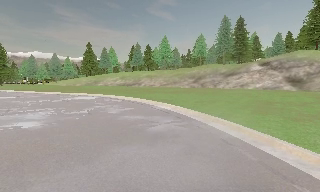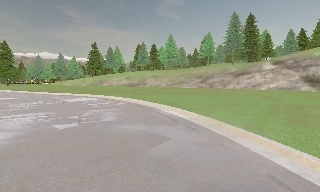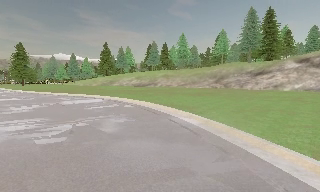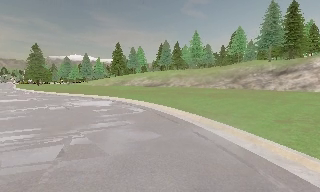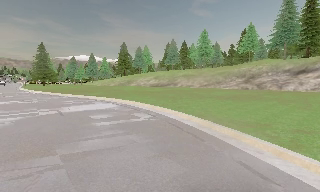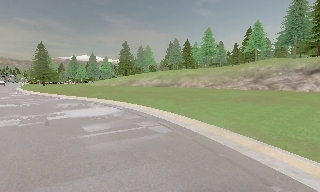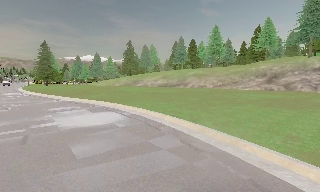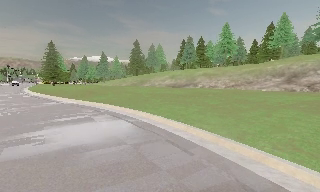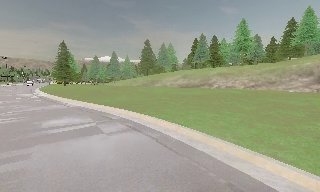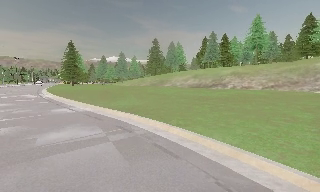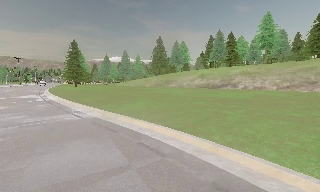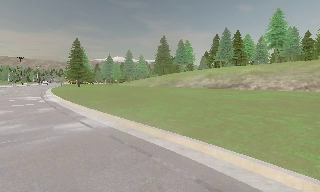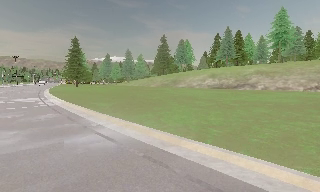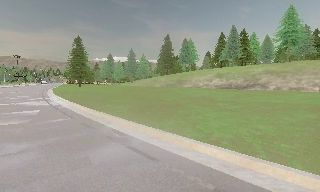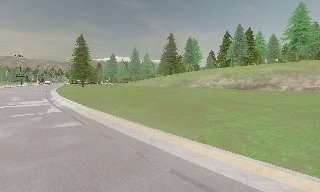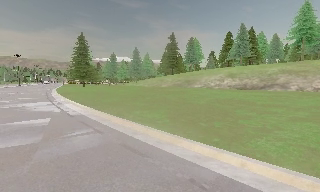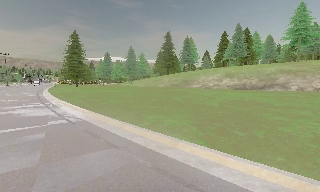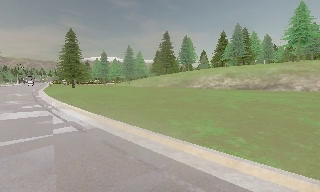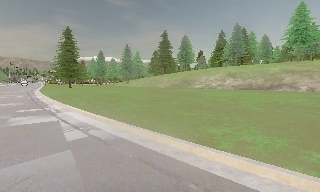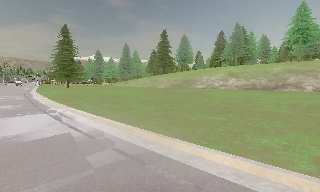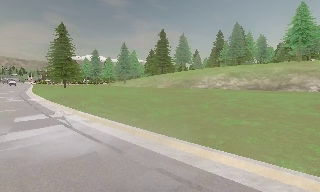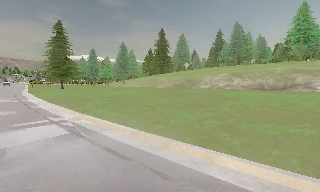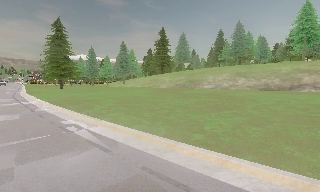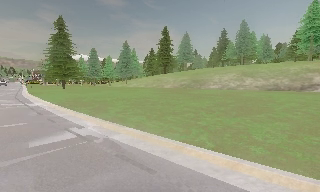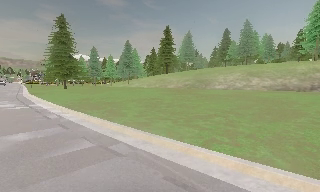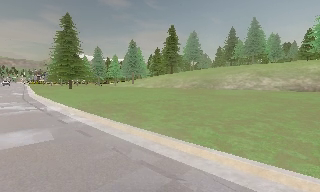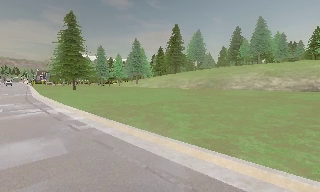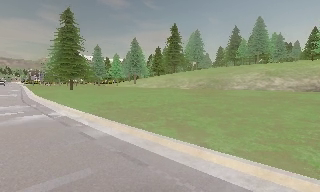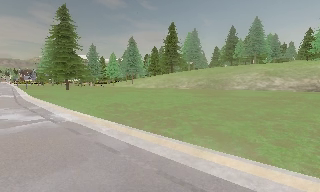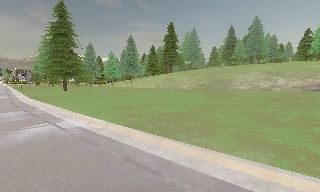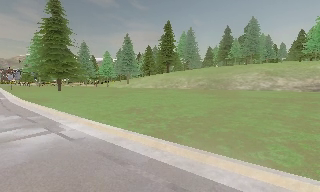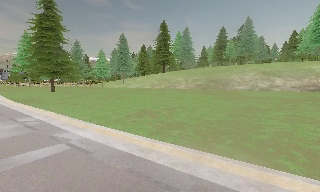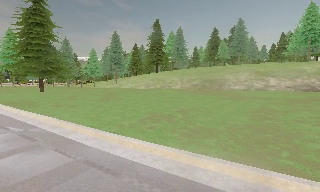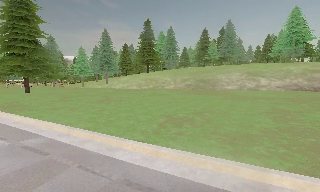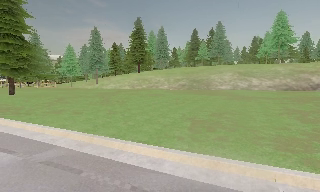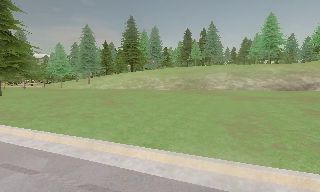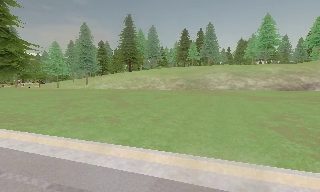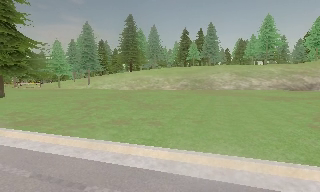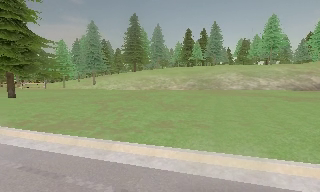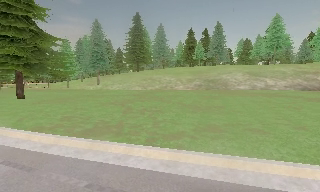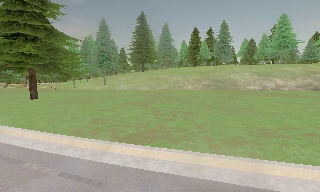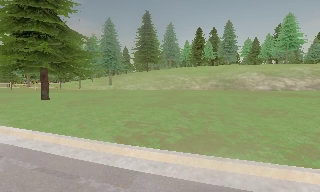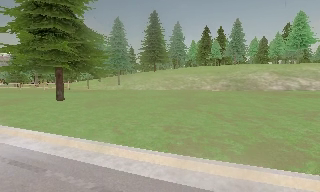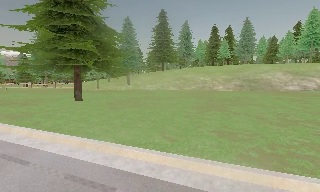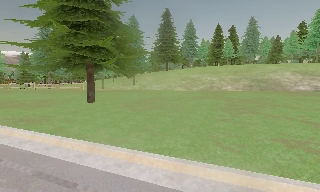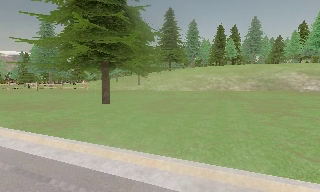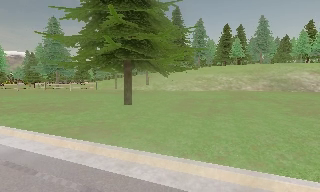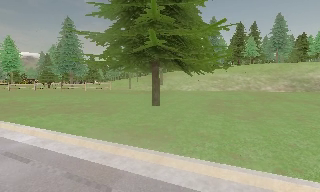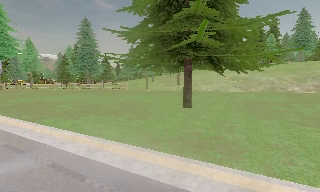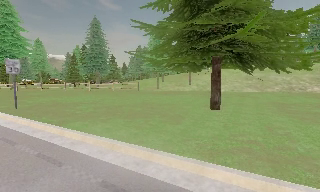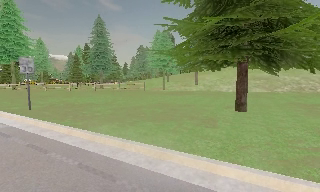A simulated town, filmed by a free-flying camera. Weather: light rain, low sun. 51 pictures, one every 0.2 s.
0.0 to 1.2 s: The camera pans to its left, which is counterclockwise from overhead, by about 15 degrees. It travels forward, about 10 m, so what stands in front looms larger.
1.2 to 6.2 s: The camera pans to its right, which is clockwise from overhead, by about 10 degrees. It travels forward and to its left, about 35 m, so what stands in front looms larger.
6.2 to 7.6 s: The camera pans to its right, which is clockwise from overhead, by about 20 degrees. It travels to its left, about 10 m, so close, fixed things drift to the right.
7.6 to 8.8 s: The camera travels to its left, about 8 m, so close, fixed things drift to the right.
8.8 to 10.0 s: The camera travels to its left and forward, about 8 m, so close, fixed things drift to the right.
The film runs forward here.
